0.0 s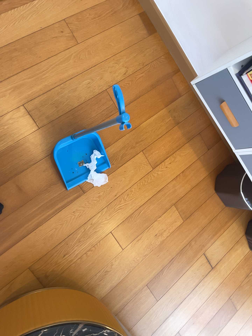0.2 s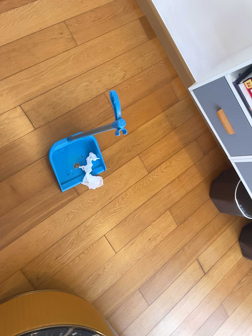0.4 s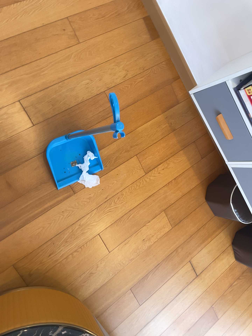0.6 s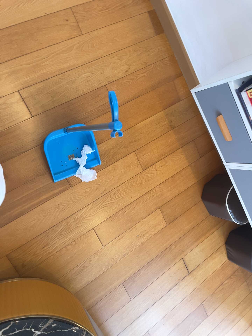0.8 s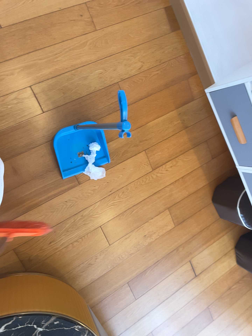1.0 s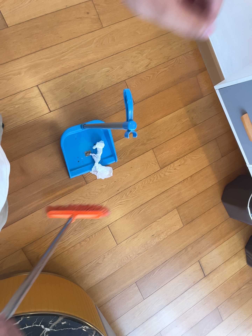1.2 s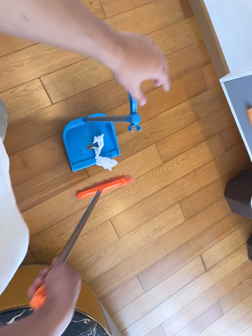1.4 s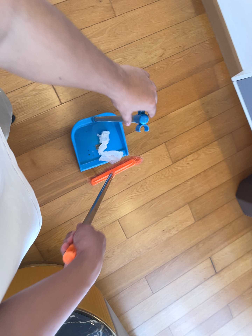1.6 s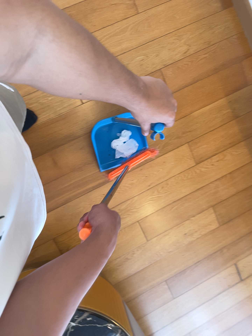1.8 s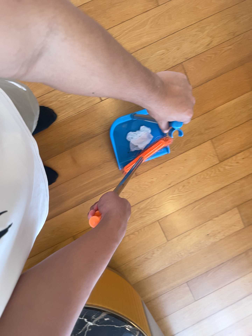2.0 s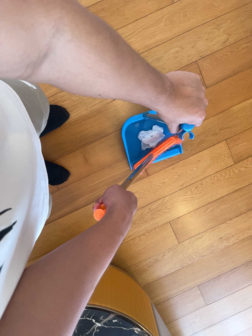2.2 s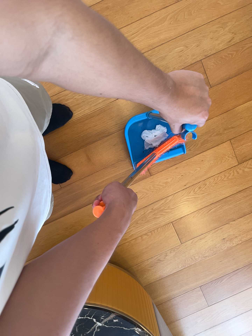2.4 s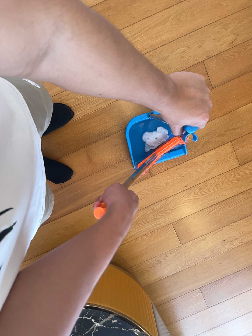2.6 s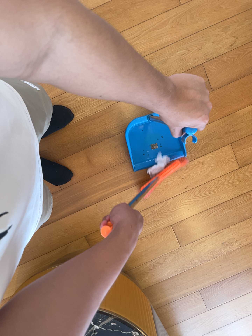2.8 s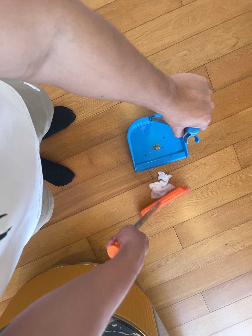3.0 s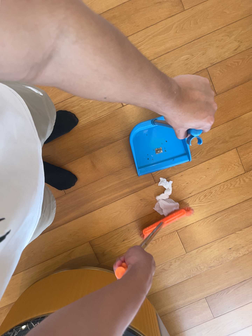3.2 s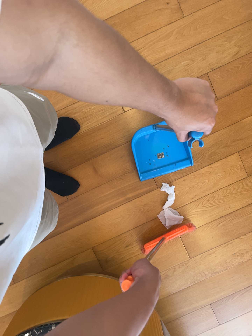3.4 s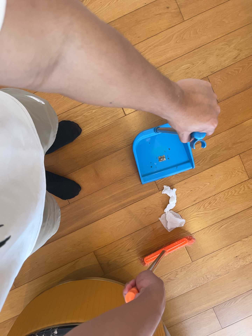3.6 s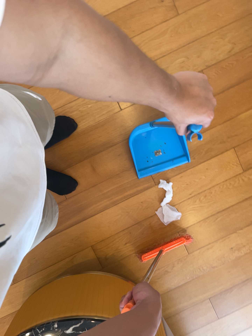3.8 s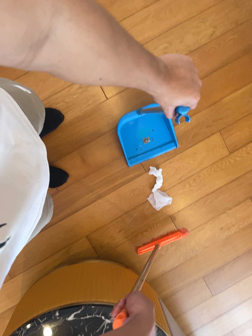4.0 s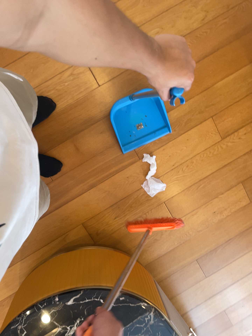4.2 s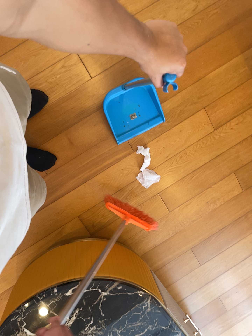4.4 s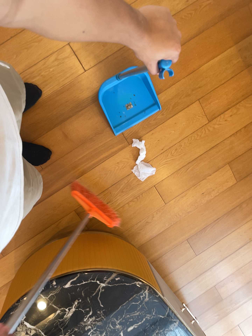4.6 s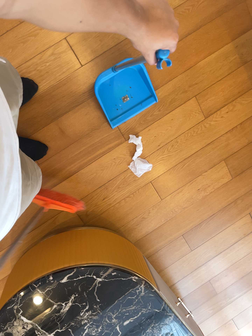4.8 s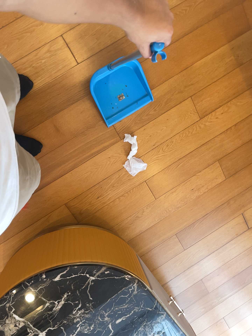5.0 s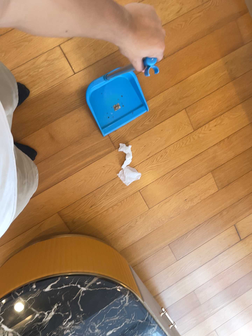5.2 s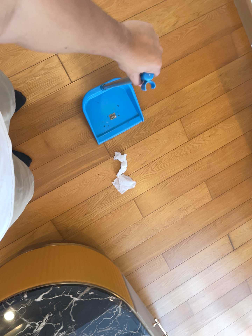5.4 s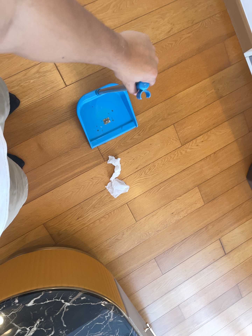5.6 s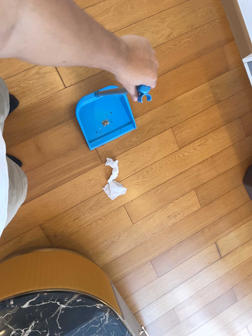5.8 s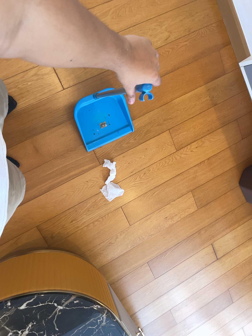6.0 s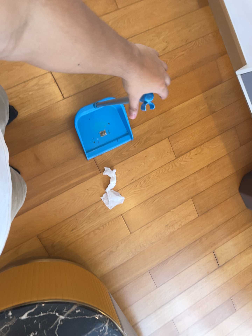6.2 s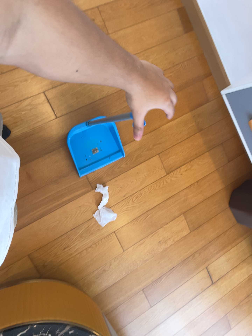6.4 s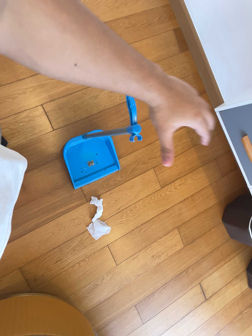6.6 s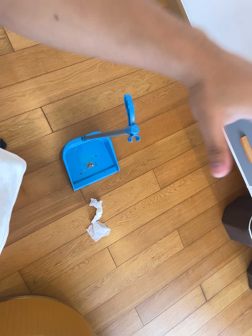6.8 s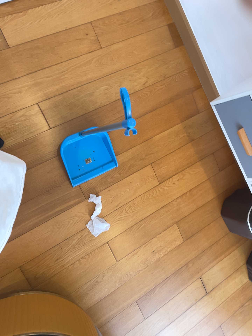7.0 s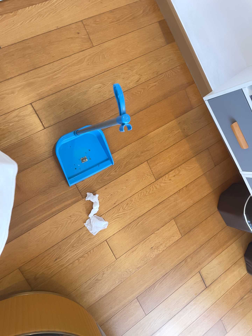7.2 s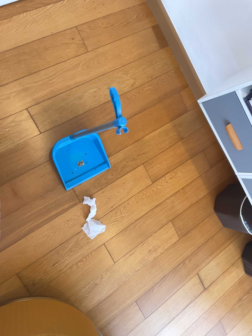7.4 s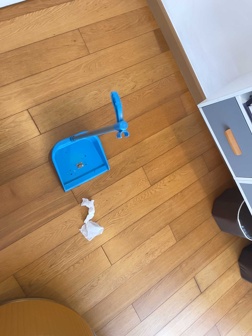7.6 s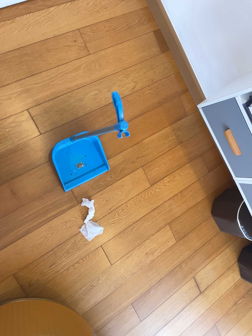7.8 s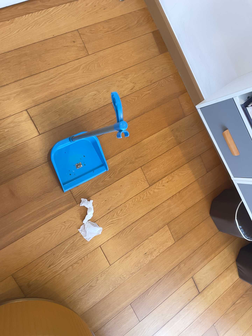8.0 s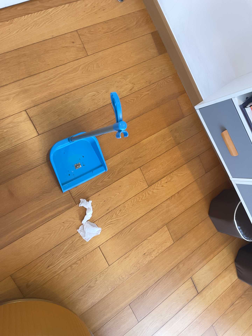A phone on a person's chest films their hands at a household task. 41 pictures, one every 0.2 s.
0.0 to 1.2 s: The camera travels toward the top of its view, about 9 cm. It rolls about its line of sight by about 10 degrees, and the scene rotates clockwise.
1.2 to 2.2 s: The scene slides to the right, as the camera pans about 15 degrees to its left. It travels forward, about 9 cm, so what stands in front looms larger.
2.2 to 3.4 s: The camera shifts only a little, or ends up much as it began.
3.4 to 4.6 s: The camera's aim tips toward the bottom of its view by about 10 degrees, and the scene shifts upward.
4.6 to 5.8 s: The camera shifts only a little, or ends up much as it began.
5.8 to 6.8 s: The camera's aim tips toward the top of its view by about 10 degrees, and the scene shifts downward.
6.8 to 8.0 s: The camera shifts only a little, or ends up much as it began.
The film runs backward here.
